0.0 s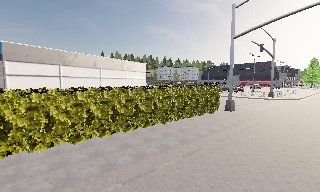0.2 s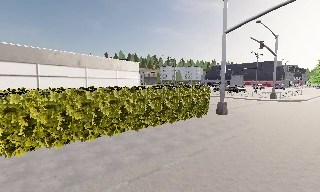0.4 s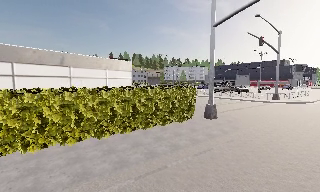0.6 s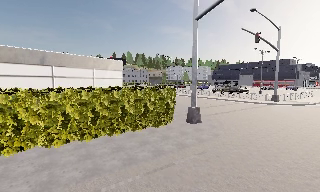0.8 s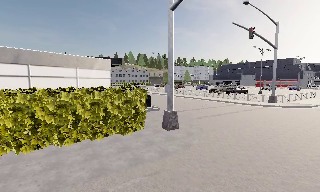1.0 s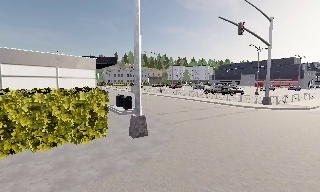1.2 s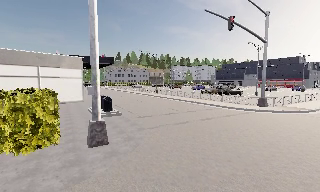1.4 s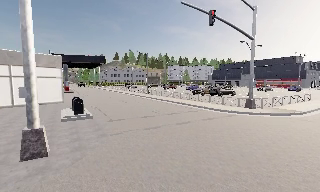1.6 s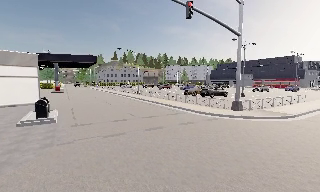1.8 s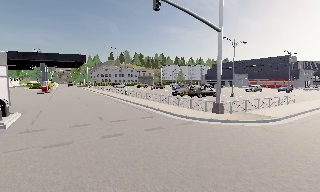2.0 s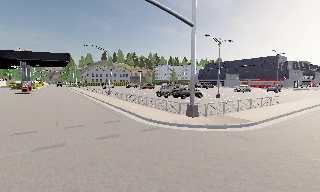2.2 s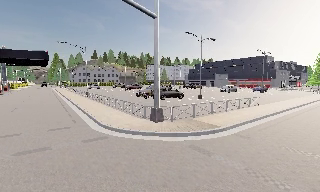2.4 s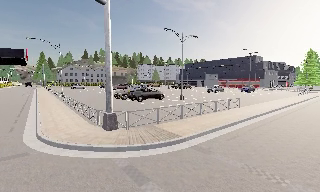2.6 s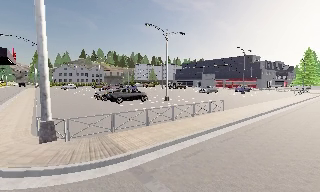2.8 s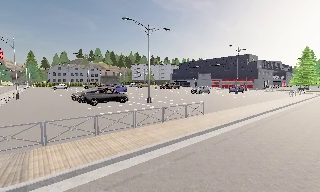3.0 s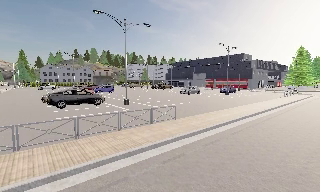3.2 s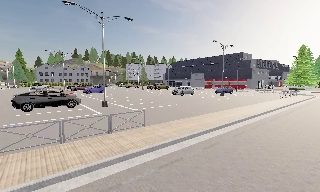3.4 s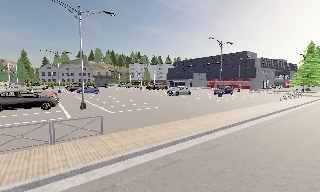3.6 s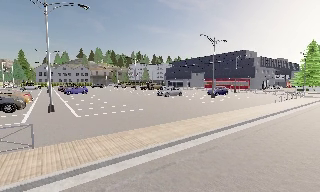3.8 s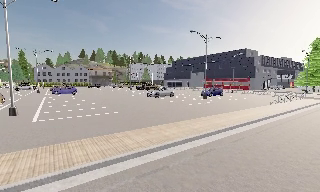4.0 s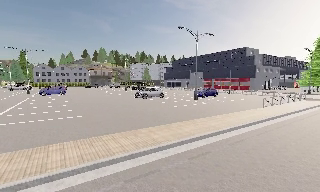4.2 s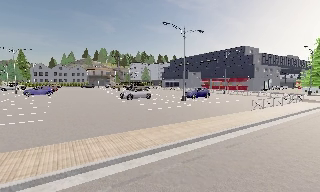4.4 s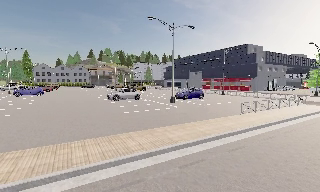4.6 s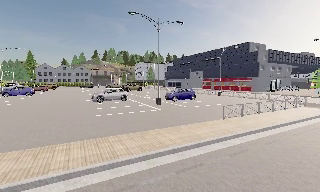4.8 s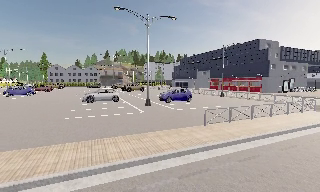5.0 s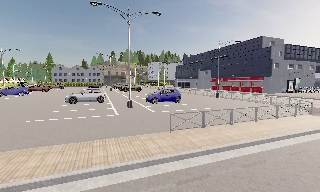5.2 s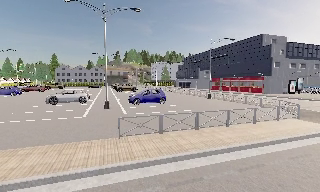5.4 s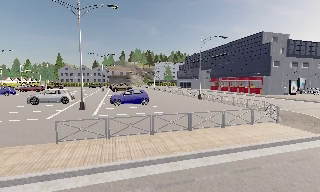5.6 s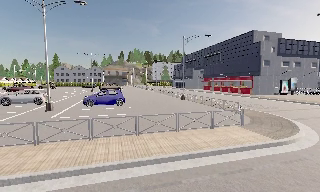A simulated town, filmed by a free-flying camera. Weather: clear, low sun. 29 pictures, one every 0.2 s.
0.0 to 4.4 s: The camera pans to its left, which is counterclockwise from overhead, by about 10 degrees. It travels to its right and forward, about 45 m, so close, fixed things drift to the left.
4.4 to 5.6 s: The camera pans to its left, which is counterclockwise from overhead, by about 15 degrees. It travels to its right and forward, about 14 m, so close, fixed things drift to the left.
The film runs forward here.
